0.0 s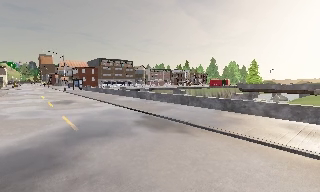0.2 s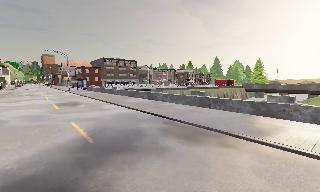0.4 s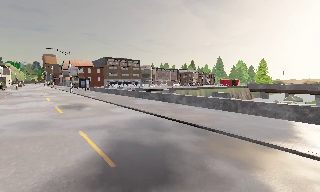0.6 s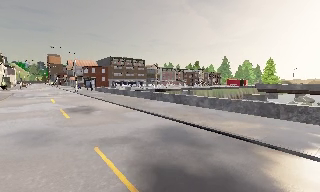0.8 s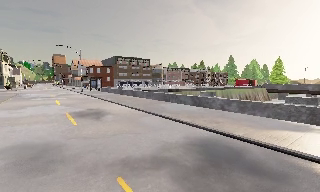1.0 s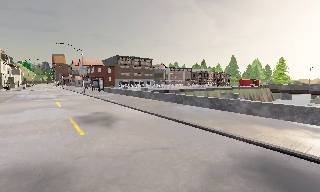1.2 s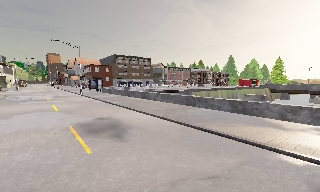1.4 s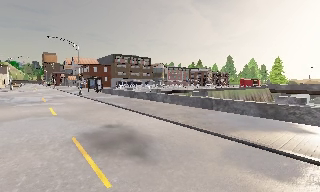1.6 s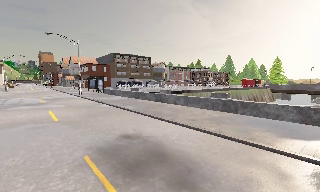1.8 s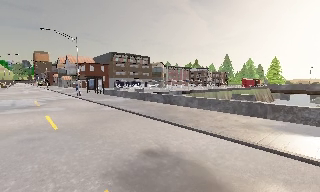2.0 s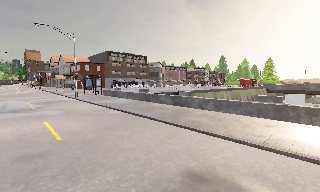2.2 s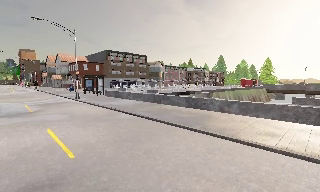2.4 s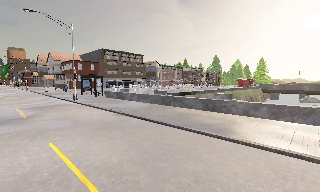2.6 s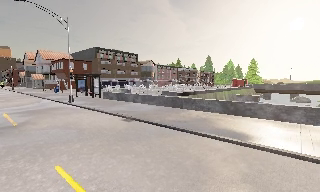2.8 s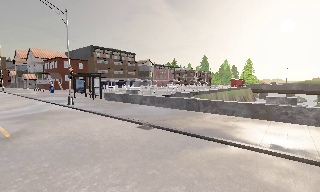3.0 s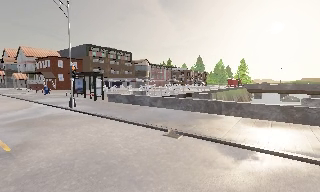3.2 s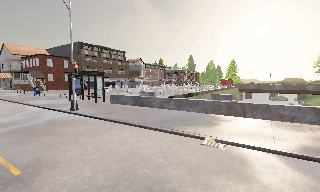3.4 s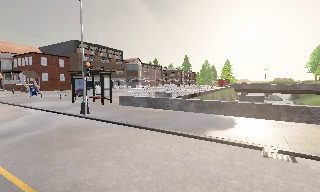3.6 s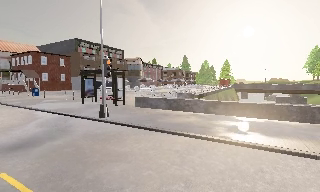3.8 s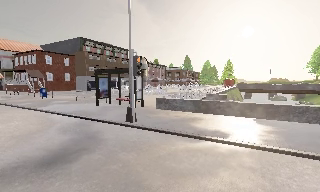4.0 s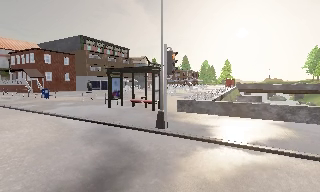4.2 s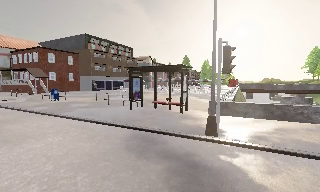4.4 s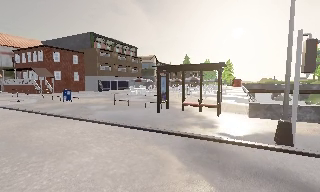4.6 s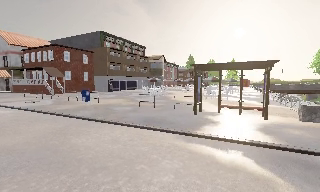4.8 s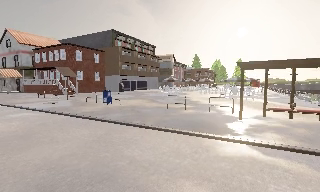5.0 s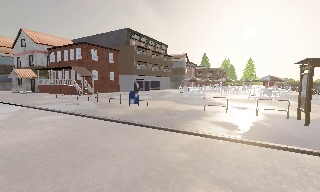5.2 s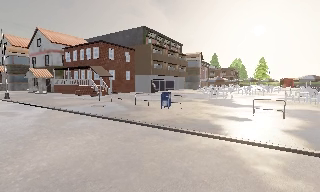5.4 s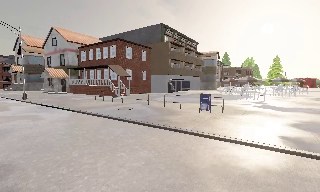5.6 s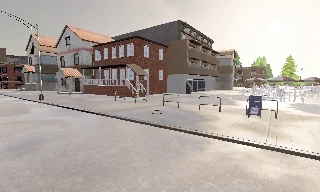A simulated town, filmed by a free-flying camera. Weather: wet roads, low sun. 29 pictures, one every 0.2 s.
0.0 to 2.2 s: The camera travels forward and to its left, about 19 m, so what stands in front looms larger.
2.2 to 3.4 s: The camera pans to its right, which is clockwise from overhead, by about 15 degrees. It travels to its left and forward, about 11 m, so close, fixed things drift to the right.
3.4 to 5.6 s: The camera travels to its left and forward, about 25 m, so close, fixed things drift to the right.
The film runs backward here.
